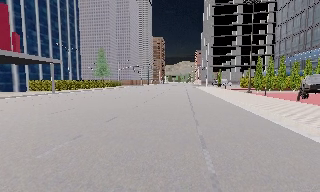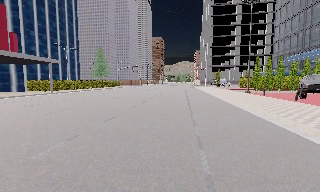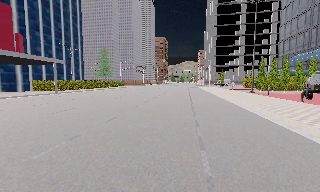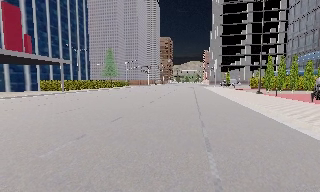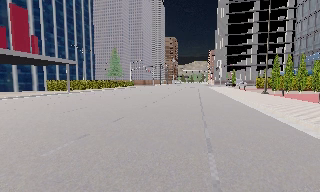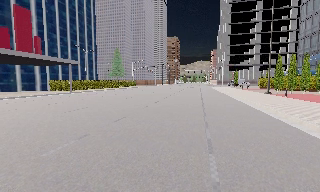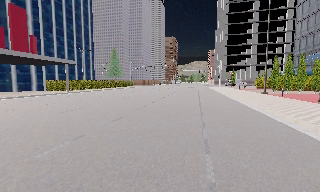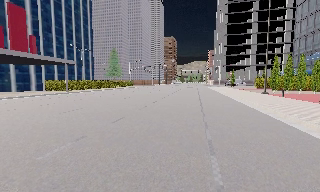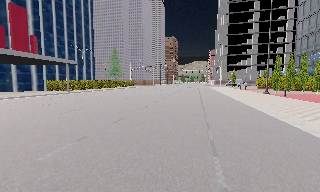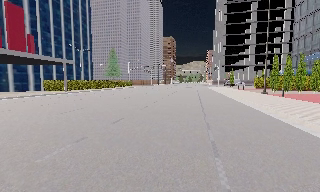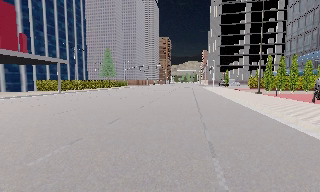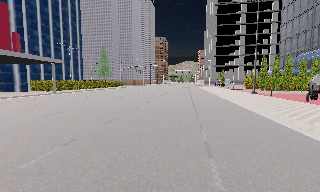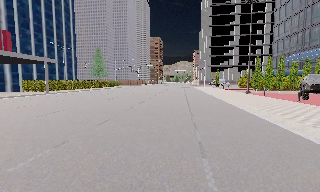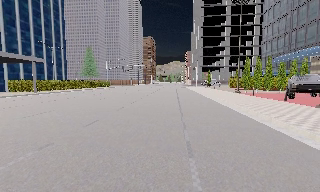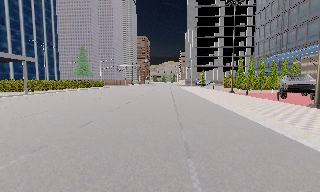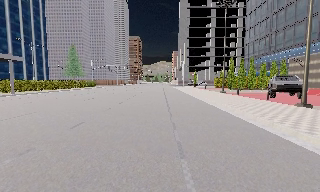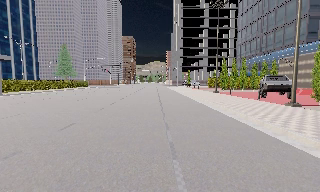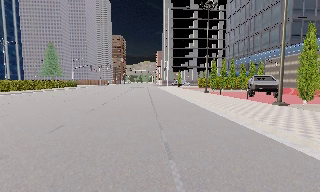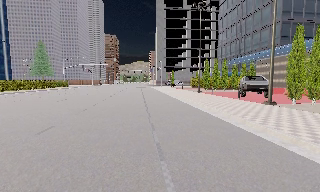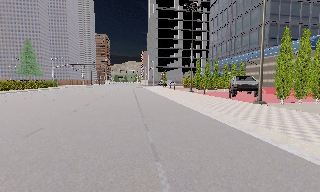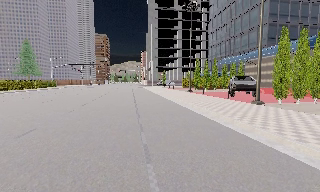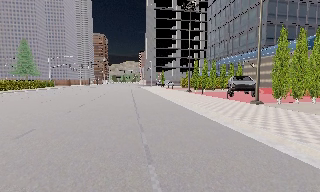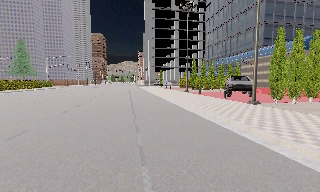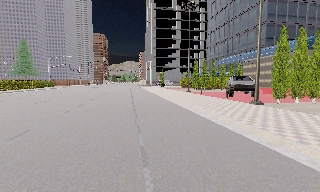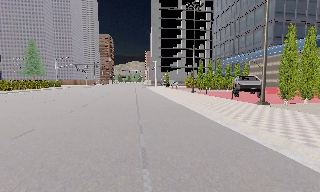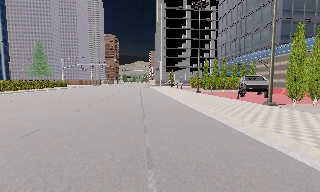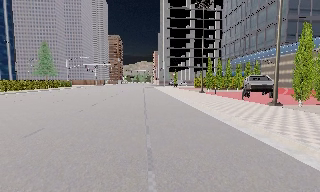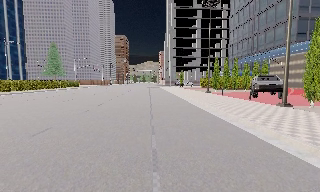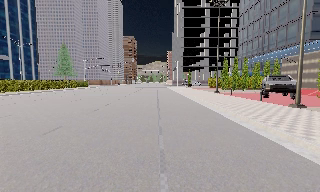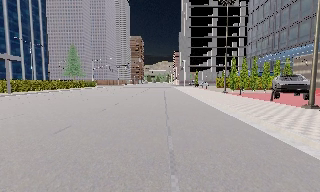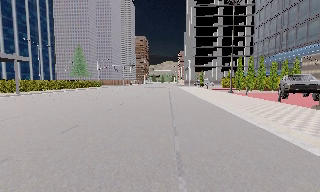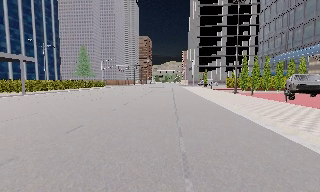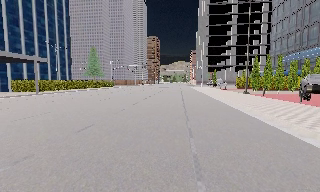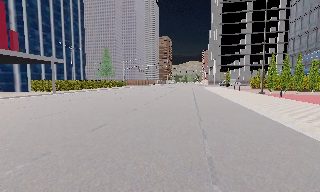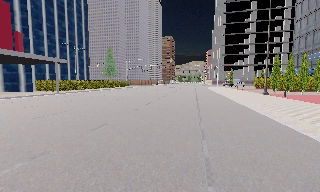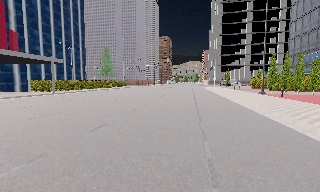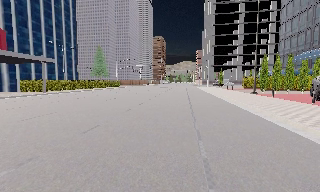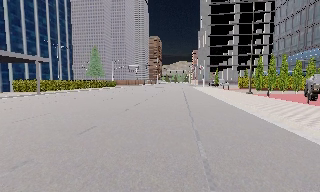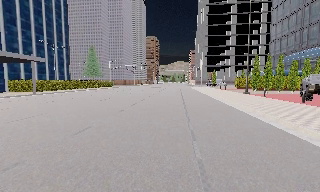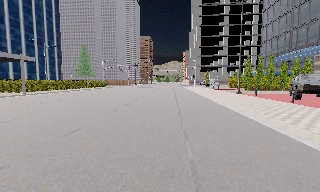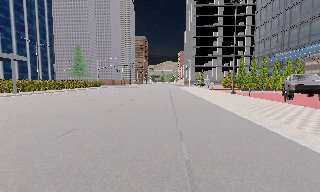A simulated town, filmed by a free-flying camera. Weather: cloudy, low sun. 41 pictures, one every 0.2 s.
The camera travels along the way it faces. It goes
forward.
0.0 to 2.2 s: The camera shifts only a little, or ends up much as it began.
2.2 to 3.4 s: The scene slides to the left, as the camera pans about 15 degrees to its right.
3.4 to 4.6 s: The camera shifts only a little, or ends up much as it began.
4.6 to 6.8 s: The scene slides to the right, as the camera pans about 25 degrees to its left.
6.8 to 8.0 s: The camera shifts only a little, or ends up much as it began.
The film runs forward here.
